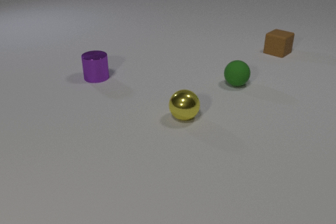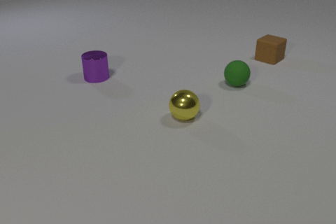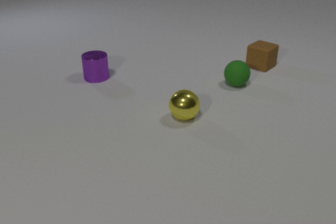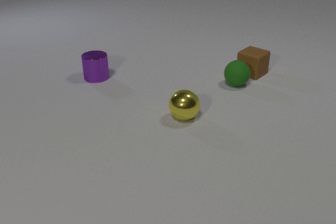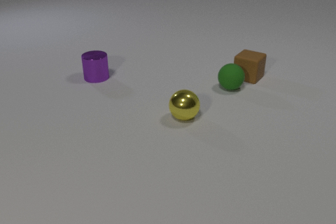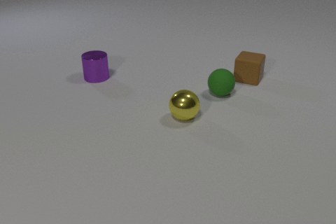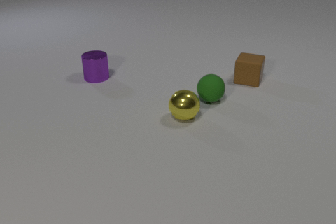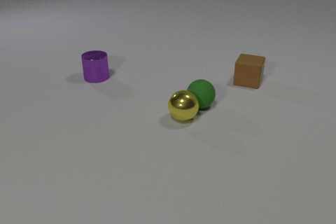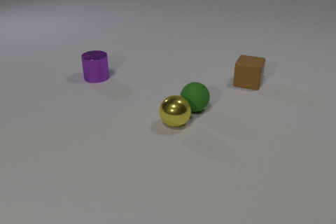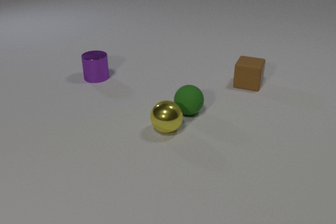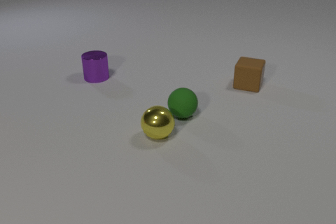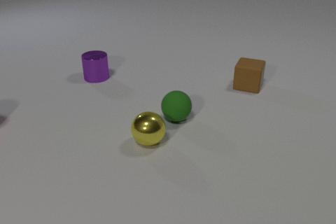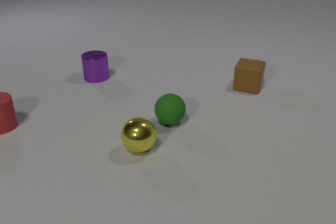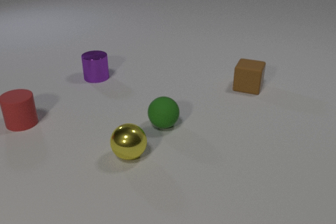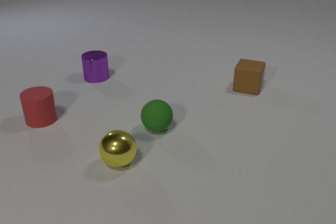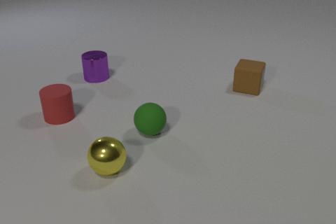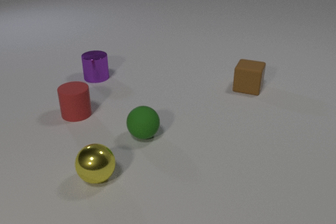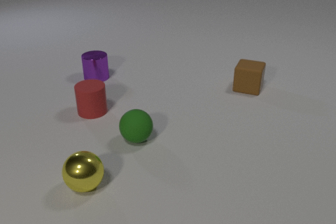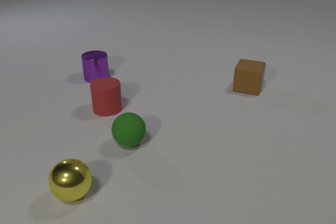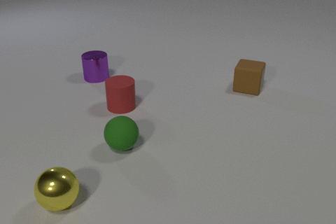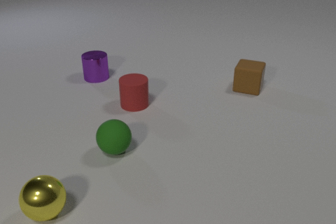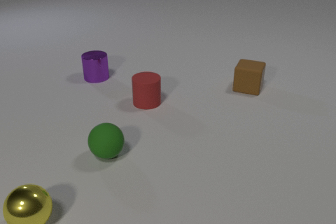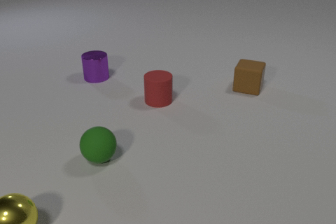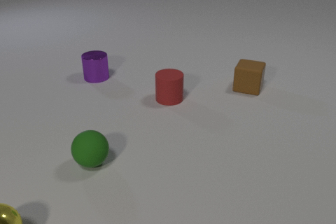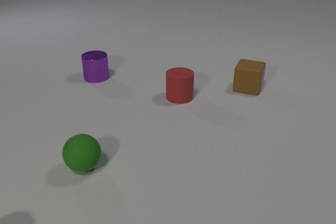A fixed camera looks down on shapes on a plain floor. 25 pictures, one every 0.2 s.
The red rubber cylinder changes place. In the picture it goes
to the right.
The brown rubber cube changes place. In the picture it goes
toward the camera.
0.0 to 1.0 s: The brown rubber cube slides toward the camera. The green rubber sphere rolls toward the camera and to the left. The brown rubber cube and the green rubber sphere collide.
1.0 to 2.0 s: The brown rubber cube slides toward the camera. The green rubber sphere rolls toward the camera and to the left. The yellow metal sphere rolls toward the camera and to the left. The green rubber sphere and the yellow metal sphere collide.
2.0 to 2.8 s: The brown rubber cube slides toward the camera. The green rubber sphere rolls toward the camera and to the left. The yellow metal sphere rolls toward the camera and to the left. The red rubber cylinder comes in at the left edge, slides to the right.
2.8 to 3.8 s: The green rubber sphere rolls to the left and toward the camera. The yellow metal sphere rolls to the left and toward the camera. The red rubber cylinder slides to the right.
3.8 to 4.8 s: The green rubber sphere rolls to the left and toward the camera. The yellow metal sphere rolls to the left and toward the camera. The red rubber cylinder slides to the right.
How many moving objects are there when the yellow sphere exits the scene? 2.
What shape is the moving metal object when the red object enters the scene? sphere.
What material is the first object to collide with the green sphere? rubber.
